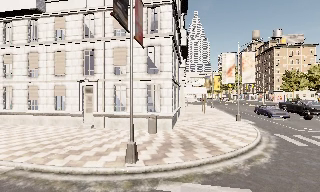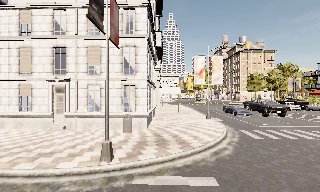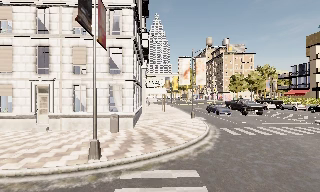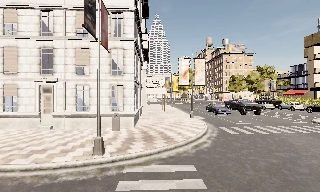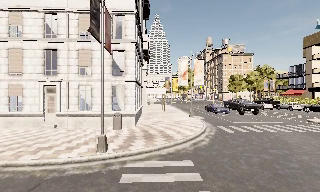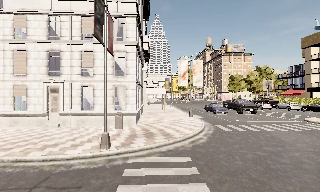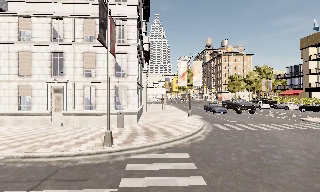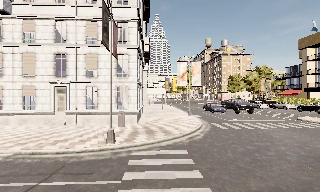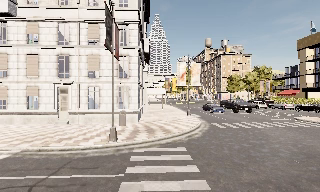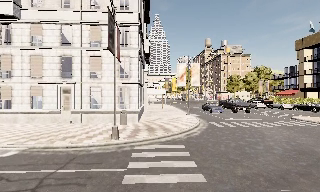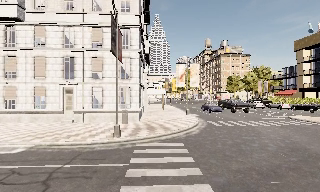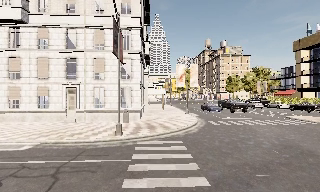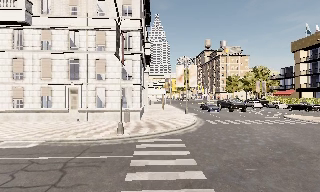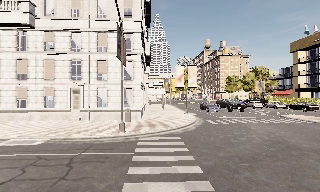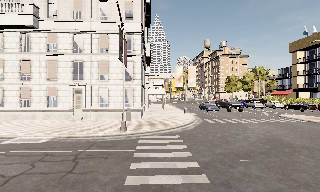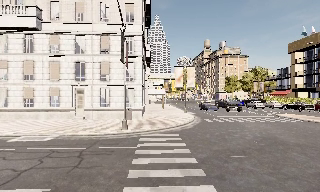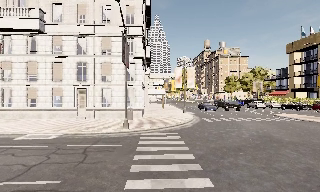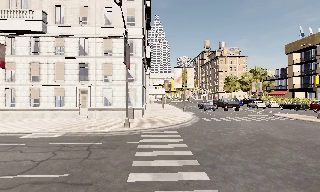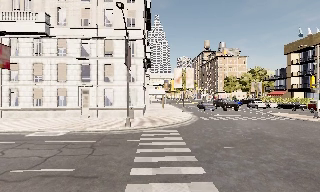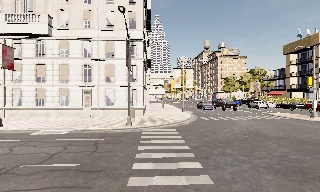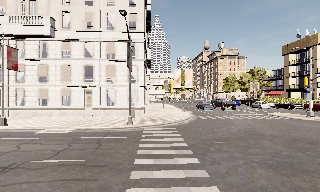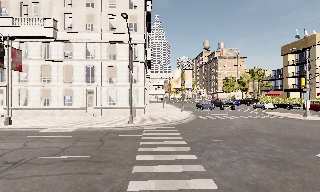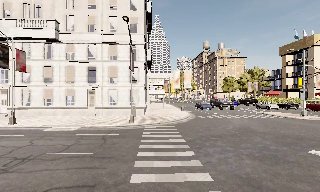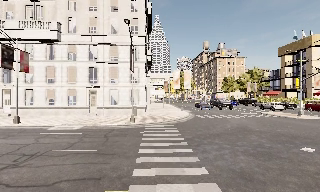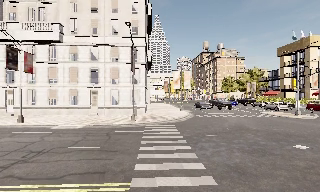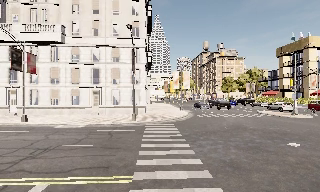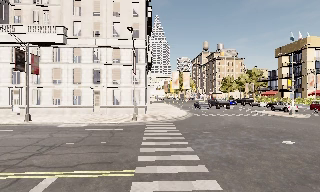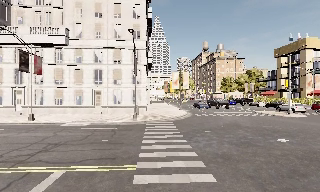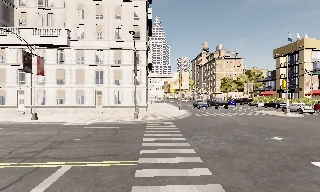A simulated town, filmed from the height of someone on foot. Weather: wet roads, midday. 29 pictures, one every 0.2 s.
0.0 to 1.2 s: The camera swings to its right by about 15 degrees, and the scene slides to the left. It travels backward, about 2.5 m, so what stands in front gets smaller.
1.2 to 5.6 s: The camera travels backward, about 9 m, so what stands in front gets smaller.
The film runs backward here.
